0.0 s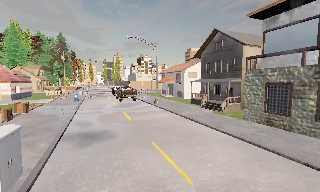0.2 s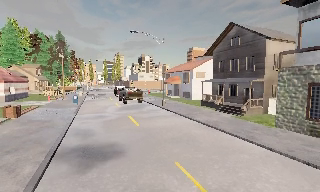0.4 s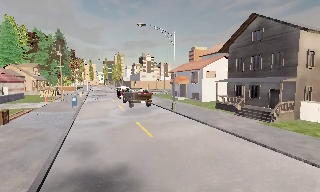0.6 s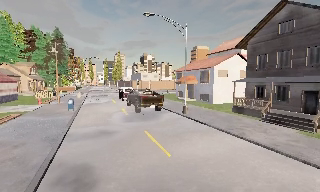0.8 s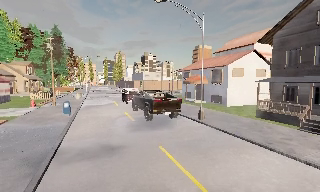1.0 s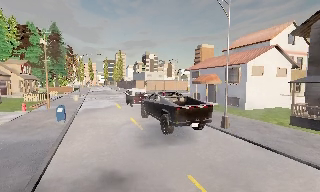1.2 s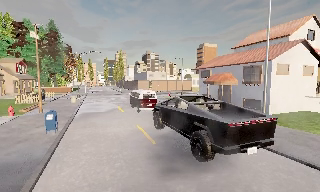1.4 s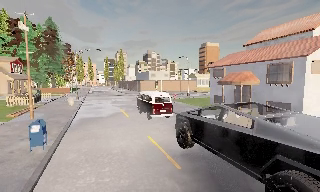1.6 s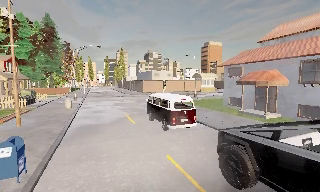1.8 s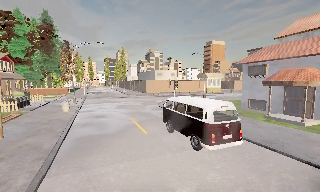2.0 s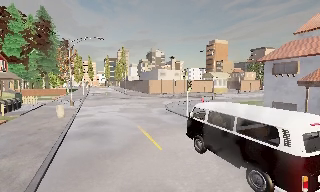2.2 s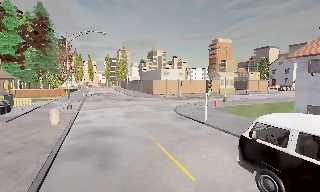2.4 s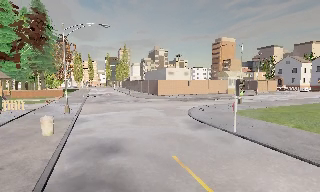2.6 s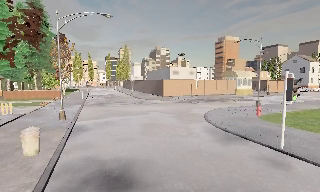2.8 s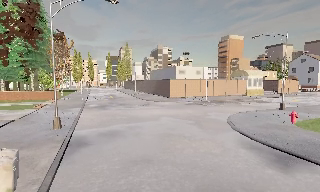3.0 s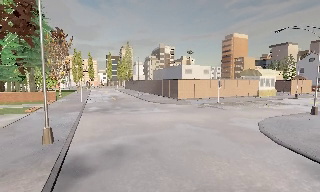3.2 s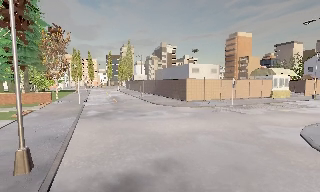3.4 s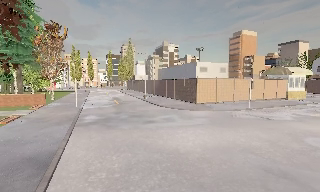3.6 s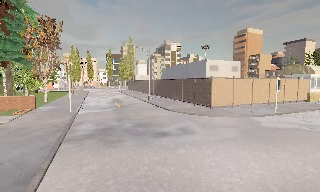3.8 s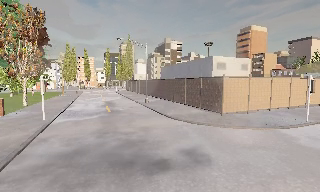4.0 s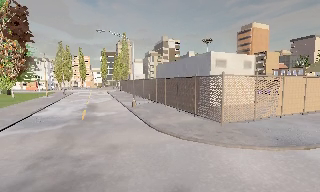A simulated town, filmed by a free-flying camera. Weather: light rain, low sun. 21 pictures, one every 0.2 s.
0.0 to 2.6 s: The camera travels forward and to its left, about 30 m, so what stands in front looms larger.
2.6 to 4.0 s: The camera travels forward, about 18 m, so what stands in front looms larger.
The film runs backward here.
